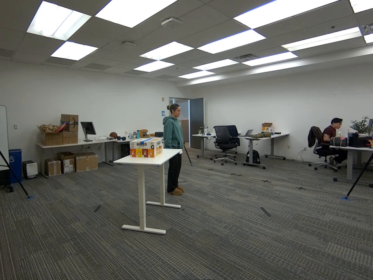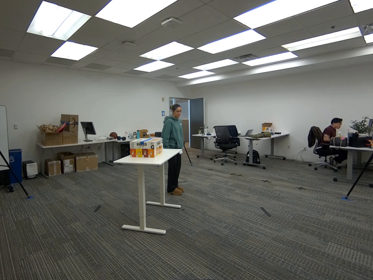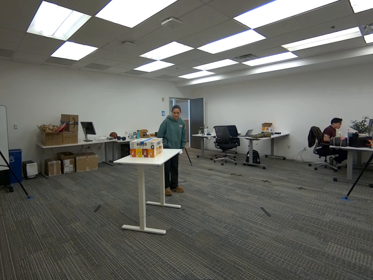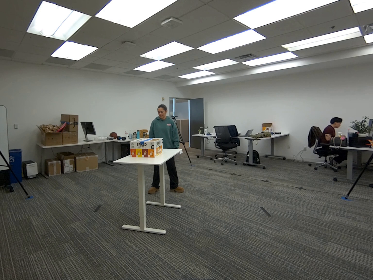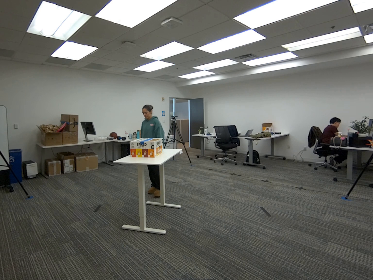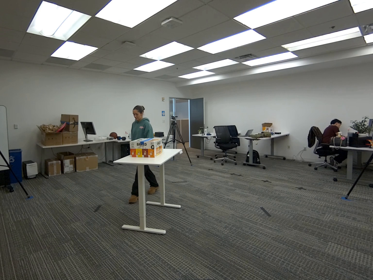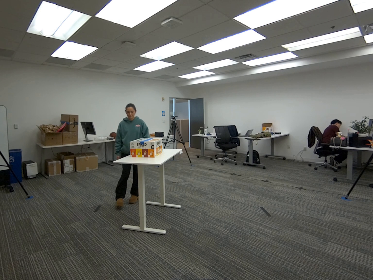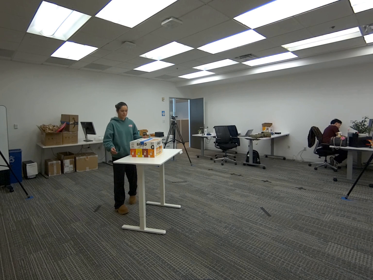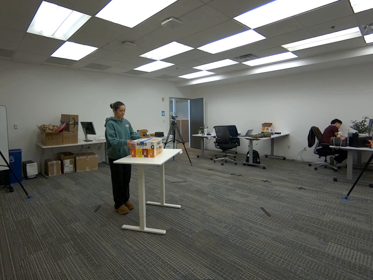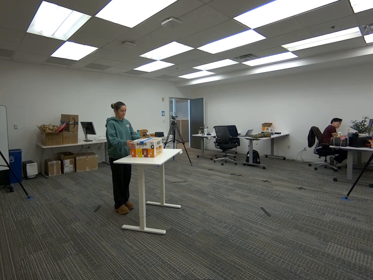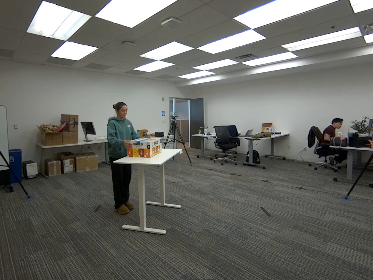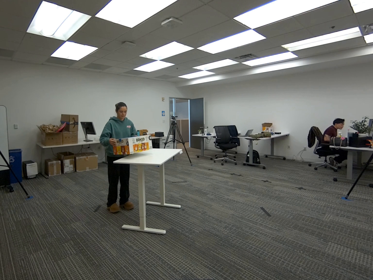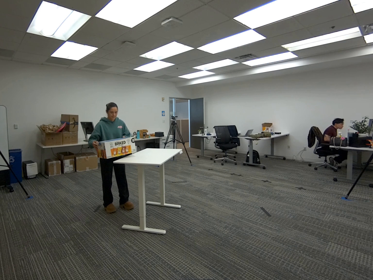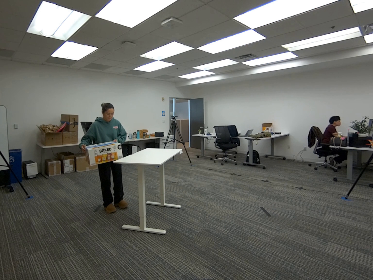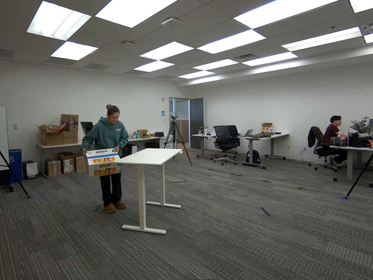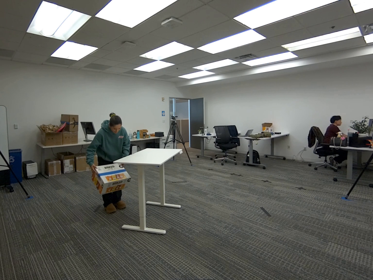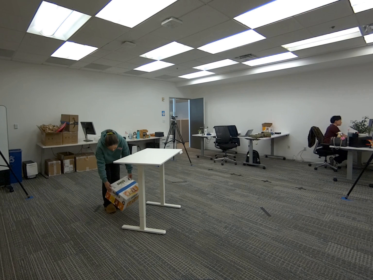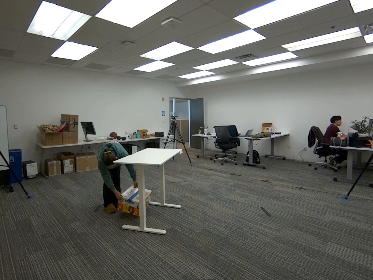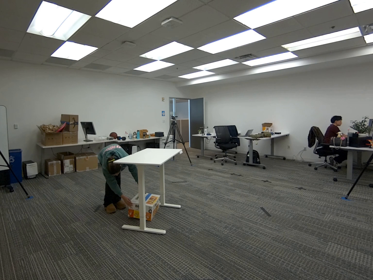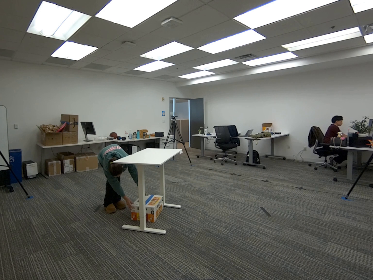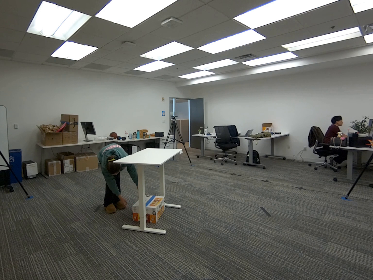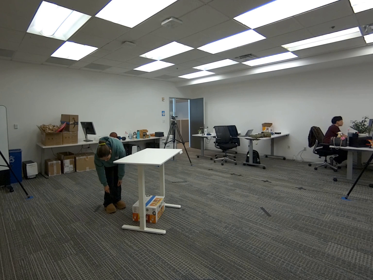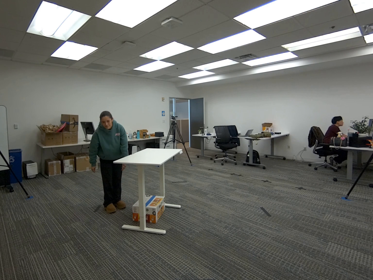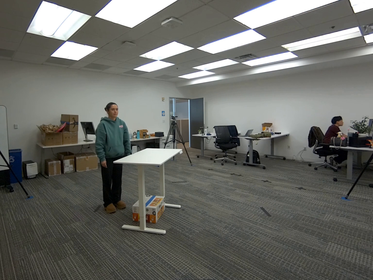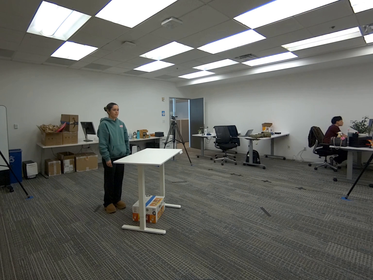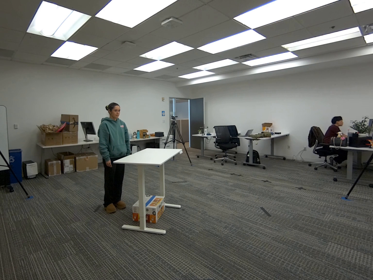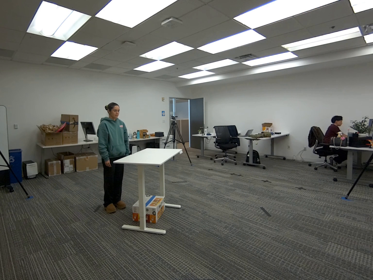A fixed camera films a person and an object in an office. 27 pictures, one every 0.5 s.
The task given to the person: Pick up the snack box from the white desk and place the snack box to the floor.
